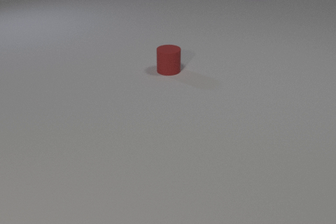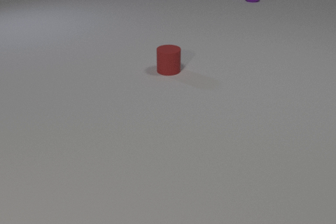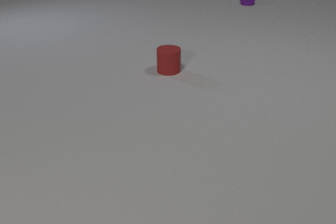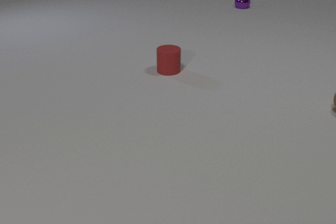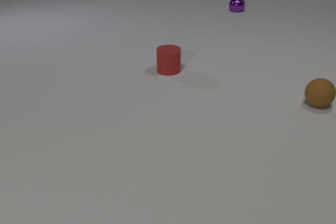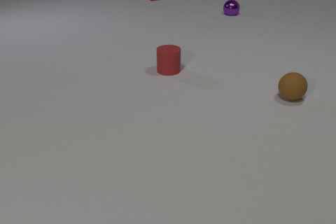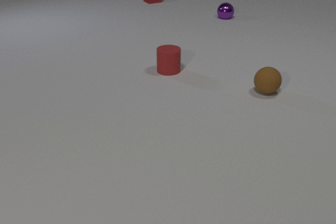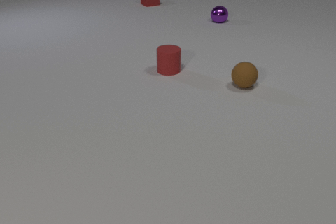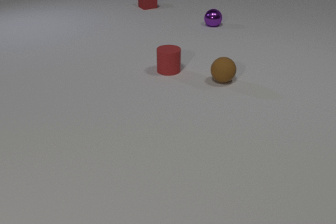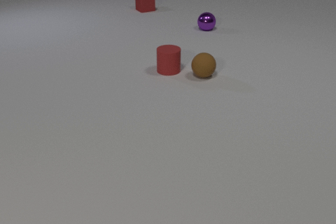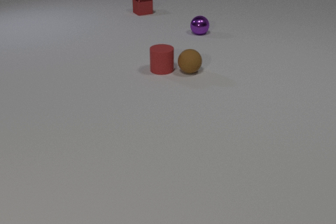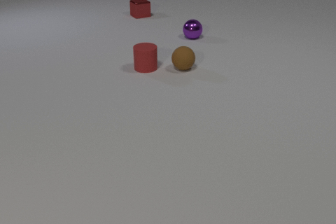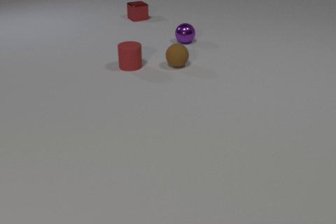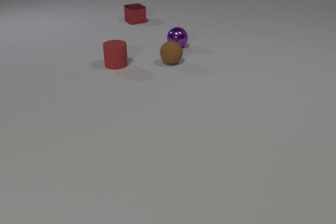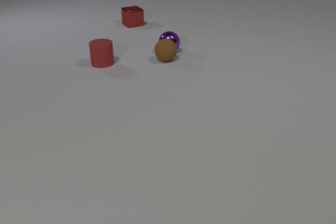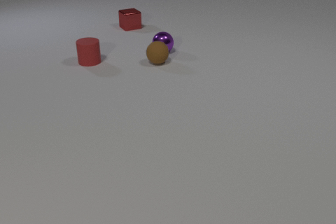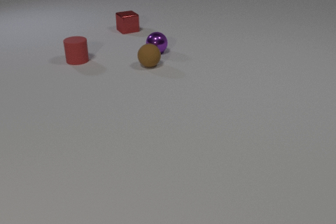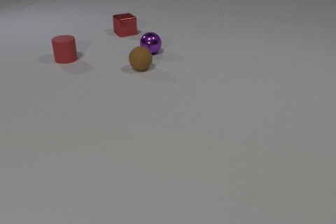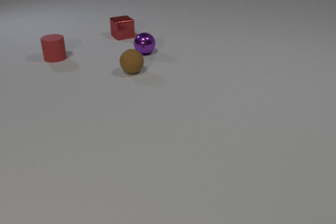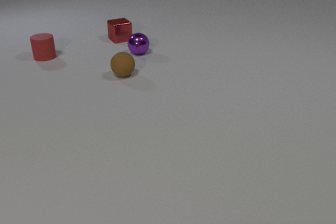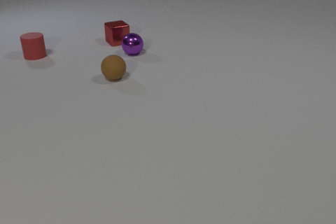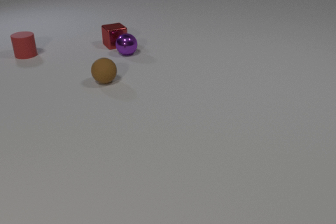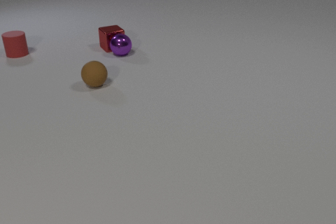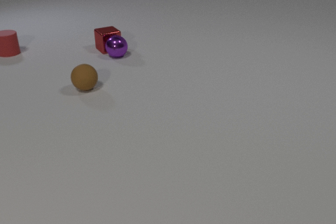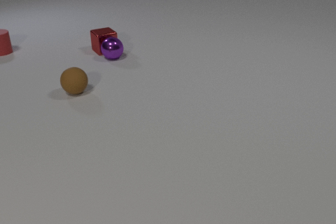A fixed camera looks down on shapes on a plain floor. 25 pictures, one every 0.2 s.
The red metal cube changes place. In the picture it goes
toward the camera.
The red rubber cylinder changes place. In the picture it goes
to the left.
0.0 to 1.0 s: The brown rubber sphere comes in at the right edge, rolls to the left. The purple metal sphere rolls toward the camera. The red metal cube comes in at the top edge, slides toward the camera.
1.0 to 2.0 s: The brown rubber sphere rolls to the left and away from the camera. The red rubber cylinder slides to the left. The purple metal sphere rolls toward the camera and to the left. The red metal cube slides toward the camera. The brown rubber sphere and the red rubber cylinder collide.
2.0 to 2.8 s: The brown rubber sphere rolls away from the camera and to the left. The red rubber cylinder slides to the left. The purple metal sphere rolls toward the camera and to the left. The red metal cube slides toward the camera. The brown rubber sphere and the purple metal sphere collide.
2.8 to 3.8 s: The brown rubber sphere rolls to the left and toward the camera. The red rubber cylinder slides to the left and away from the camera. The purple metal sphere rolls to the left. The red metal cube slides toward the camera.
3.8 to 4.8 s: The brown rubber sphere rolls to the left and toward the camera. The red rubber cylinder slides to the left and away from the camera. The purple metal sphere rolls to the left. The red metal cube slides toward the camera and to the left. The purple metal sphere and the red metal cube collide.
How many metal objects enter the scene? 2.
Are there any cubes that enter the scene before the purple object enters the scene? no.
How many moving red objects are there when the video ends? 2.
